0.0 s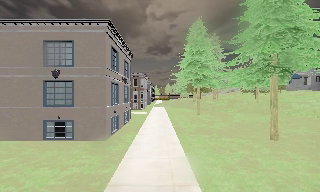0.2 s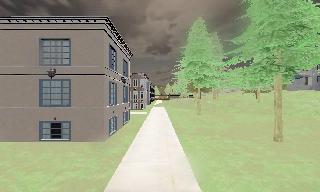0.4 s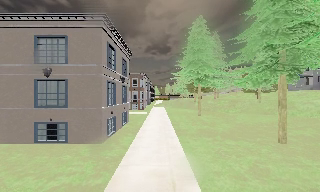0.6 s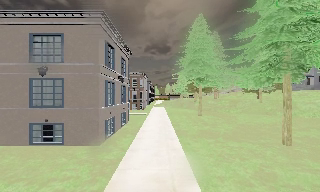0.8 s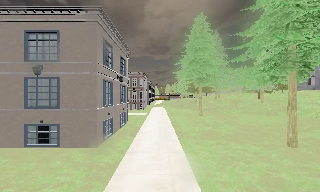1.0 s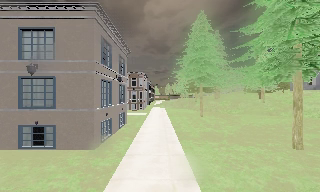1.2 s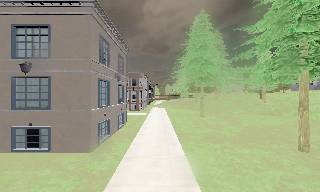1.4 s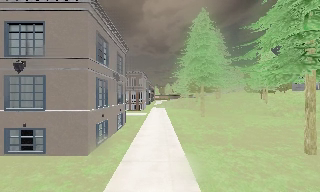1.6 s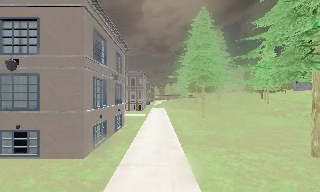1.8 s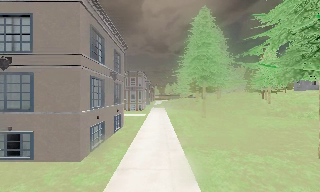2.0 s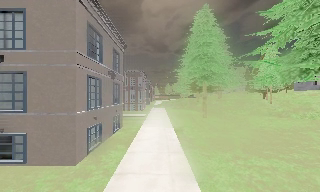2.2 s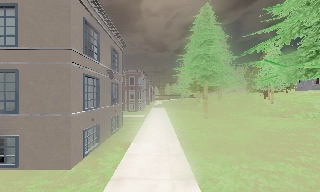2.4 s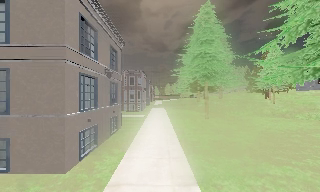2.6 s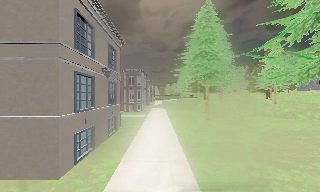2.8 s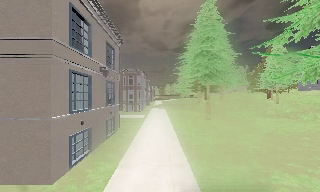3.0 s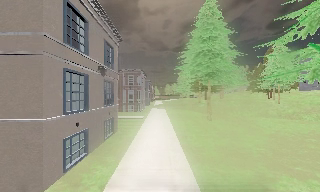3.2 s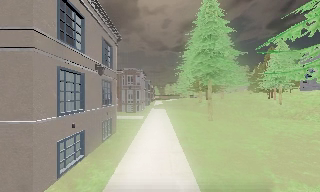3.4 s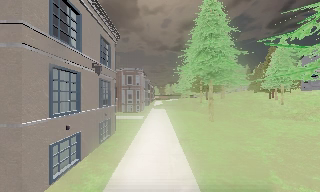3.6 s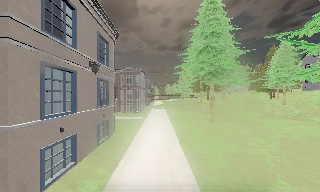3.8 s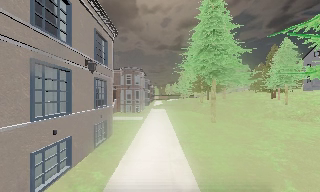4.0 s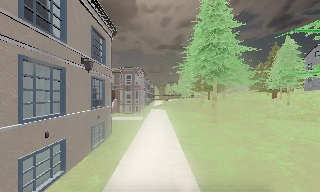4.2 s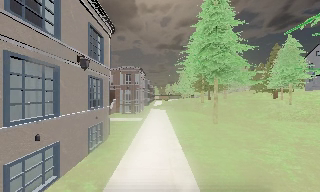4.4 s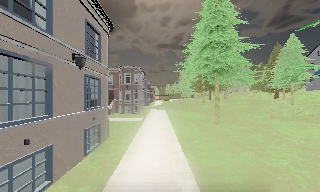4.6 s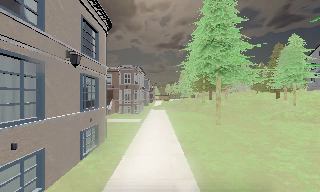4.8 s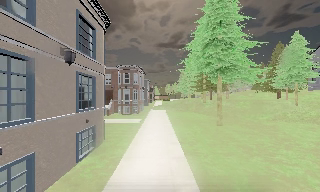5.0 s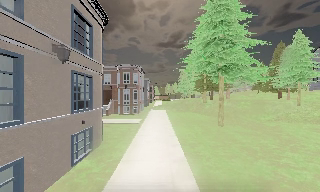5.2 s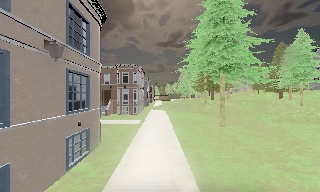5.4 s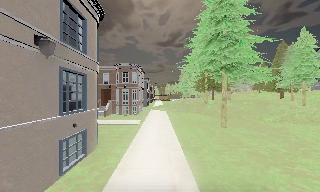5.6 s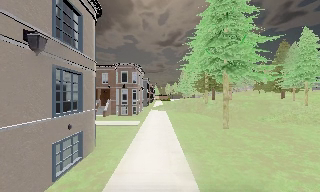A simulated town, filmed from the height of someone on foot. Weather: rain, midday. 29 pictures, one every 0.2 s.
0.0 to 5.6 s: The camera travels forward, about 9 m, so what stands in front looms larger.
The film runs forward here.
